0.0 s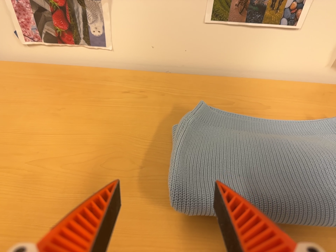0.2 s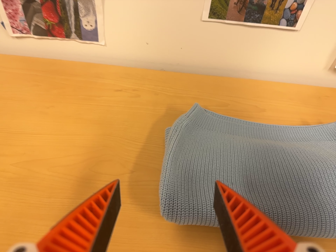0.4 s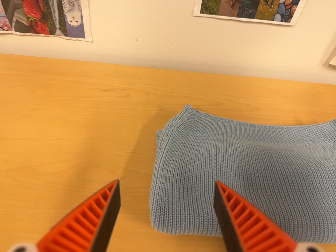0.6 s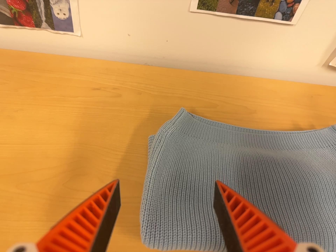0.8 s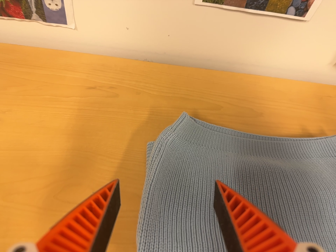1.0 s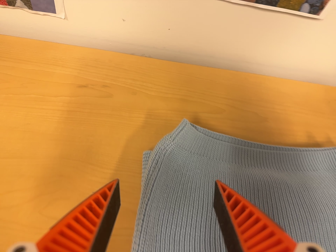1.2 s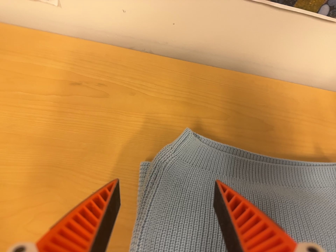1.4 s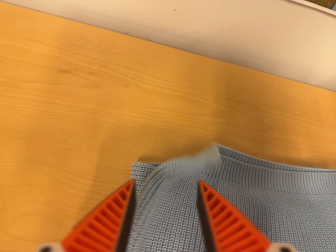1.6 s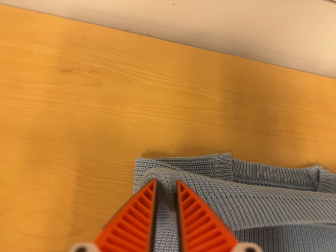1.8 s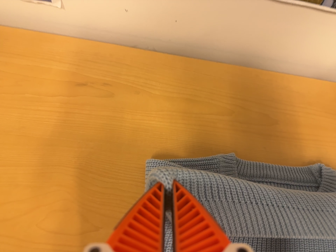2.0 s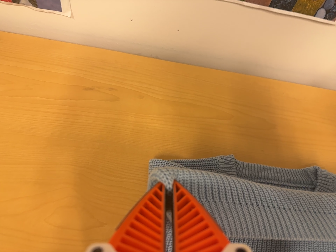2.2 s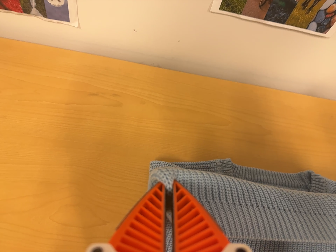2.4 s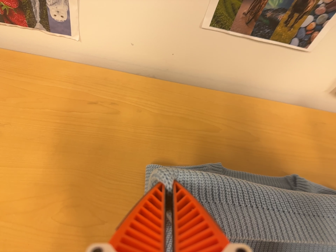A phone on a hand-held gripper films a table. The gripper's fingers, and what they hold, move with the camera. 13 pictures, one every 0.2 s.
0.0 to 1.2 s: The camera travels toward the top of its view and forward, about 22 cm. Its aim tips toward the bottom of its view by about 15 degrees.
1.2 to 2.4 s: The camera travels backward, about 8 cm, so what stands in front gets smaller.
The film runs backward here.
